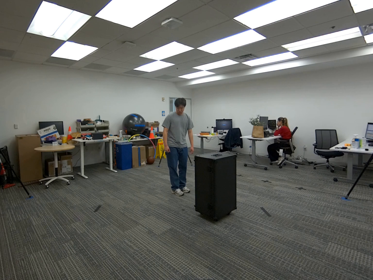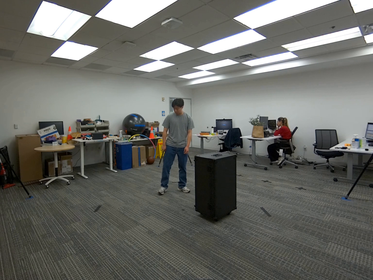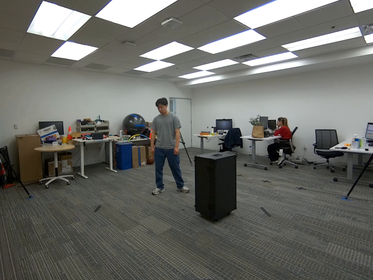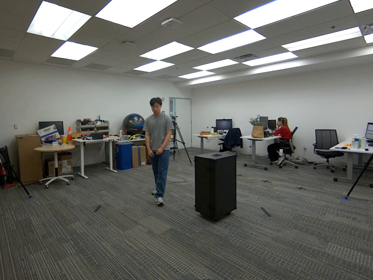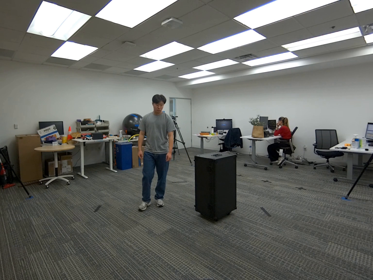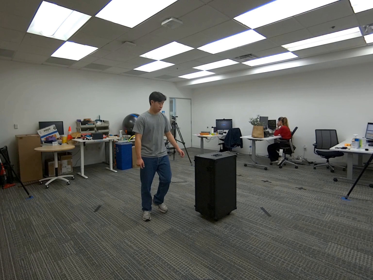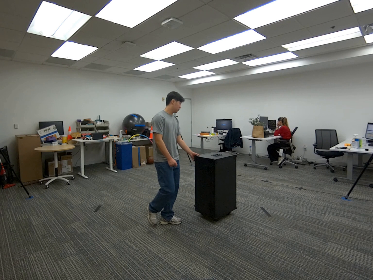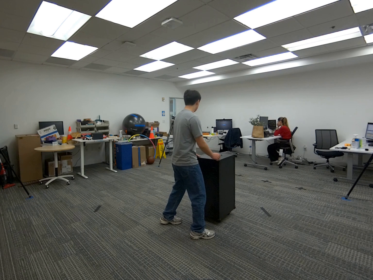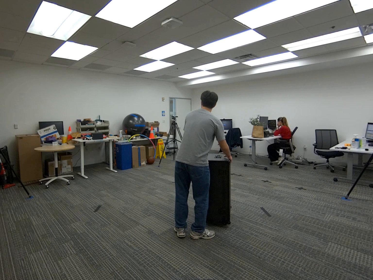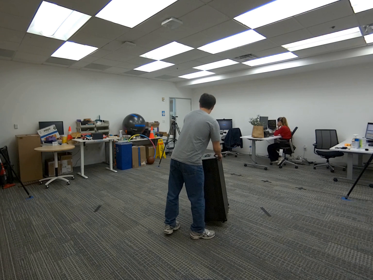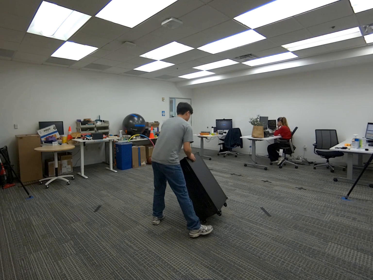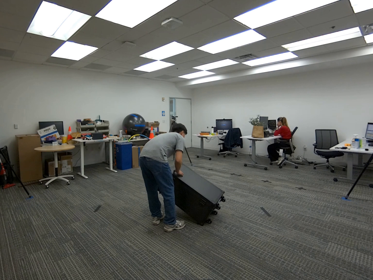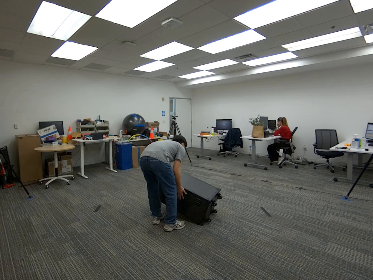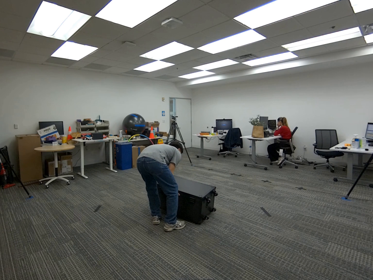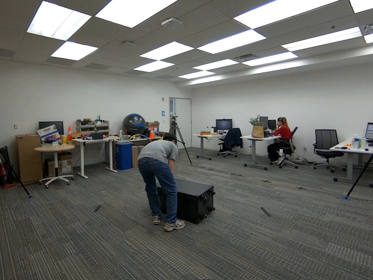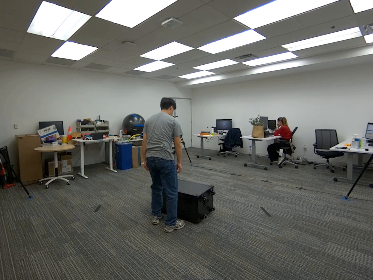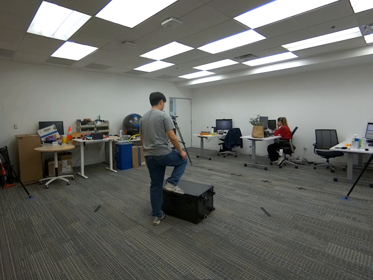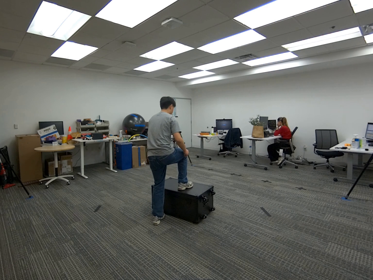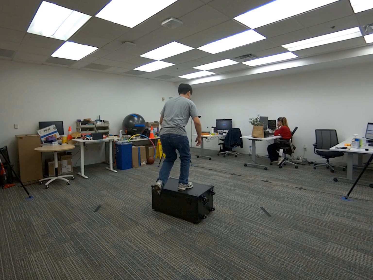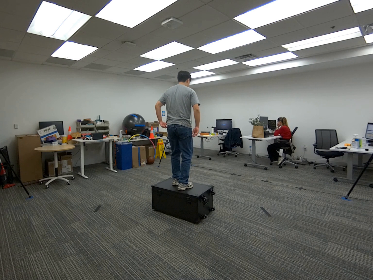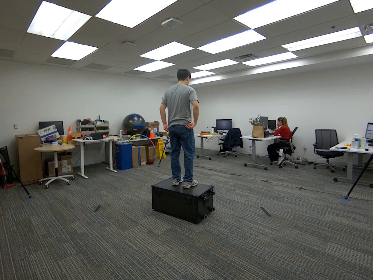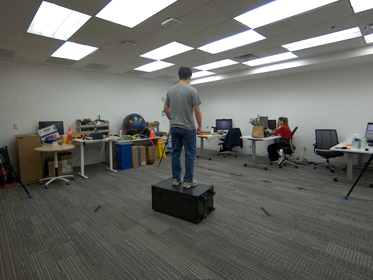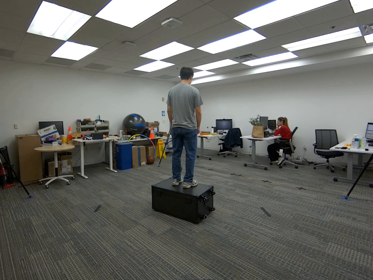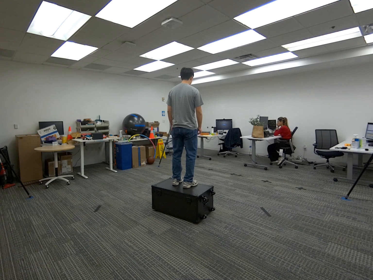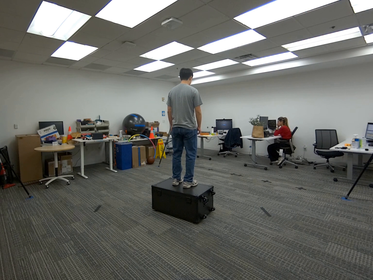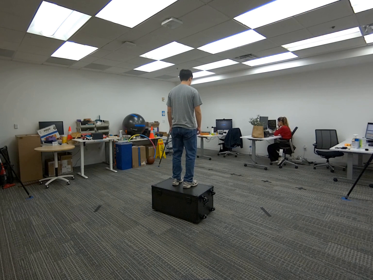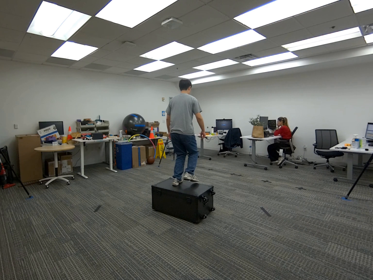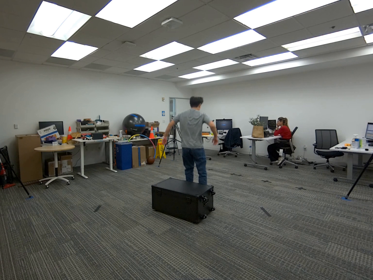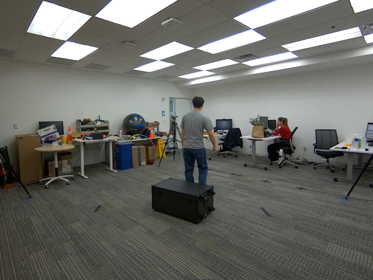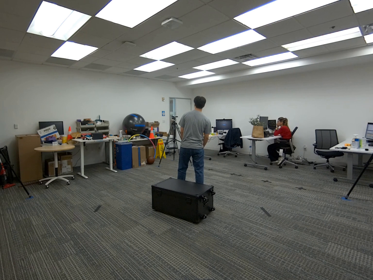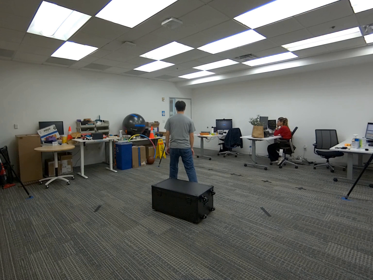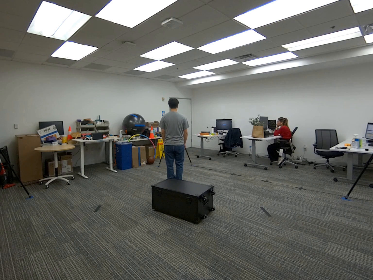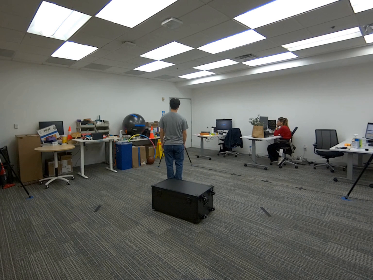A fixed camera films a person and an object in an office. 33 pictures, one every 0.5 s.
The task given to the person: Walk over to the G1 Box and place the box on its side and proceed to step onto the box and then jump off.
